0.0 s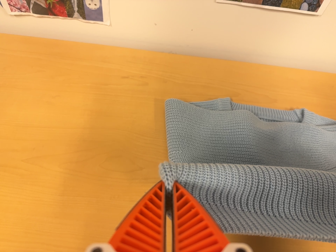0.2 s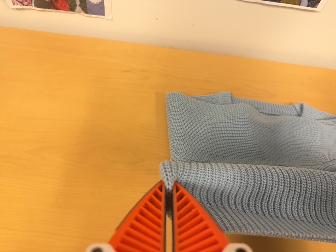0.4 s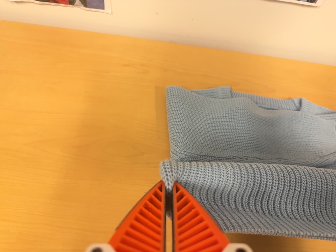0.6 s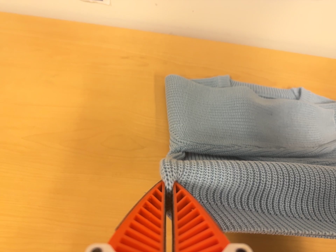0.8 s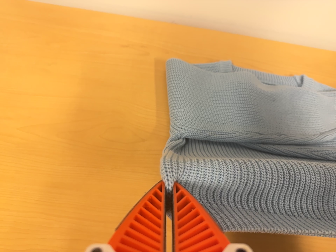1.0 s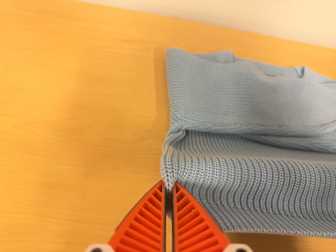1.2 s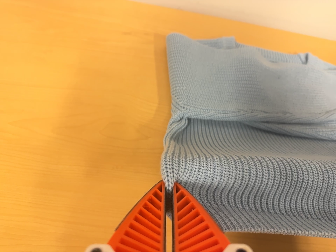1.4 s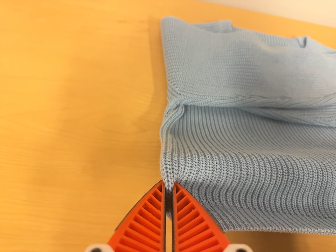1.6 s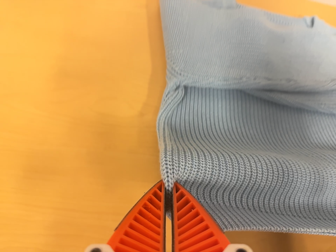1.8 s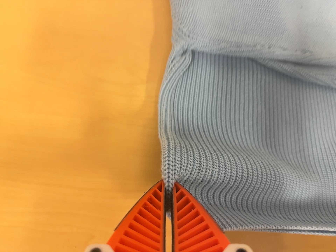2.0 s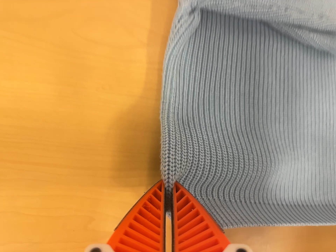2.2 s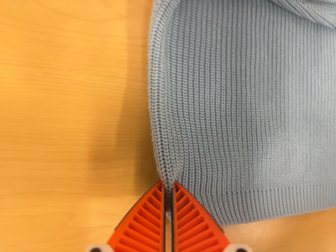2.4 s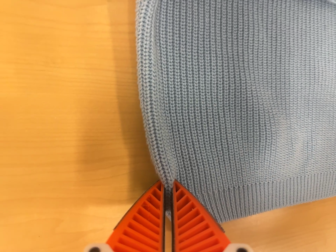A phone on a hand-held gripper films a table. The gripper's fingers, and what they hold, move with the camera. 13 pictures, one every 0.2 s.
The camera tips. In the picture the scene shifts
upward.
0.0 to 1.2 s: The camera shifts only a little, or ends up much as it began.
1.2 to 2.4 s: The scene slides to the left, as the camera pans about 10 degrees to its right. It travels forward, about 16 cm, so what stands in front looms larger. Its aim tips toward the bottom of its view by about 30 degrees, and the scene shifts upward.
The film runs backward here.
